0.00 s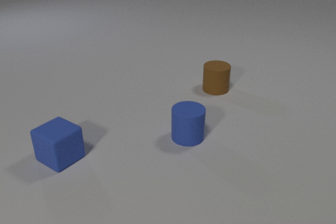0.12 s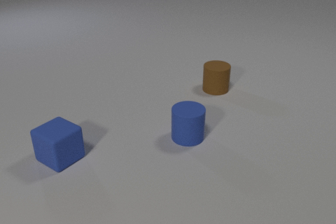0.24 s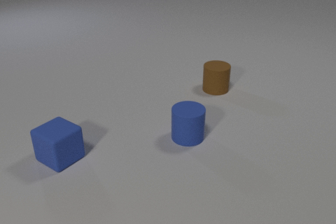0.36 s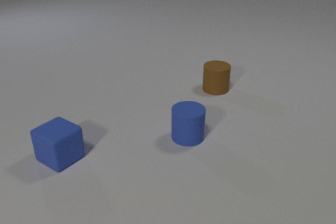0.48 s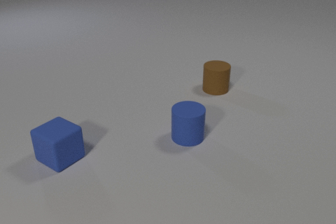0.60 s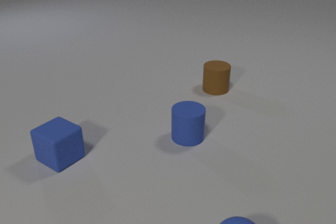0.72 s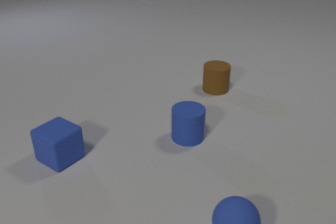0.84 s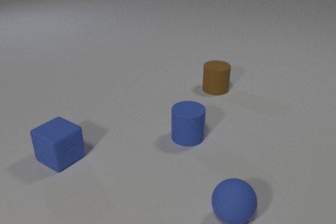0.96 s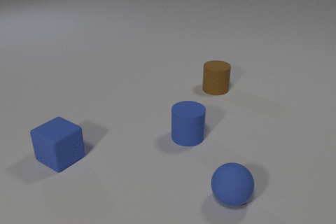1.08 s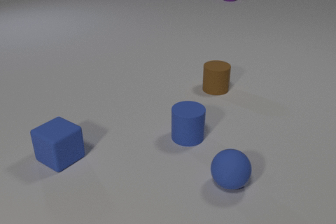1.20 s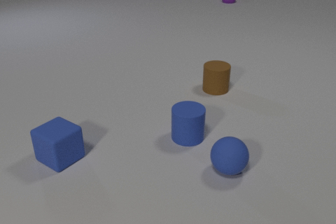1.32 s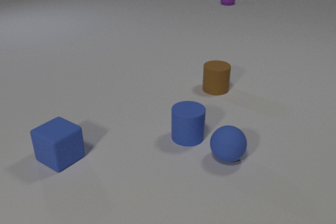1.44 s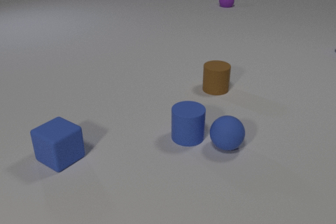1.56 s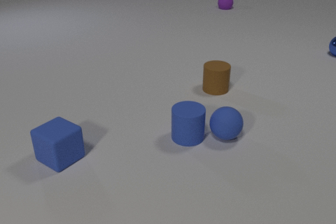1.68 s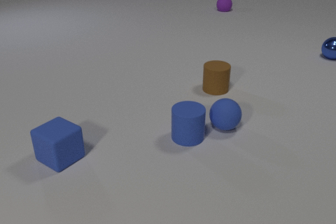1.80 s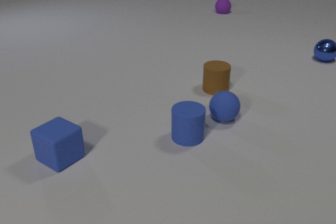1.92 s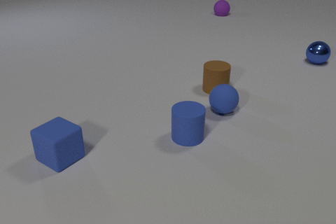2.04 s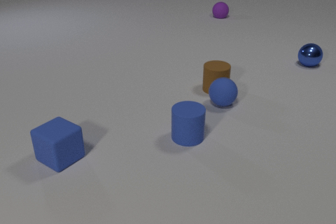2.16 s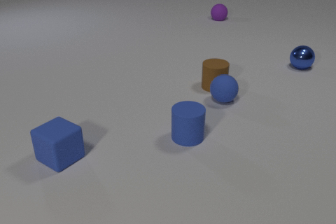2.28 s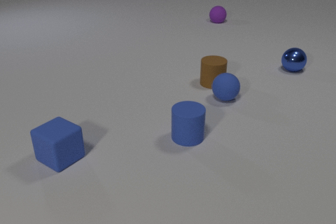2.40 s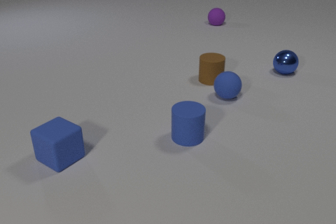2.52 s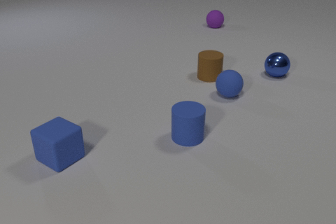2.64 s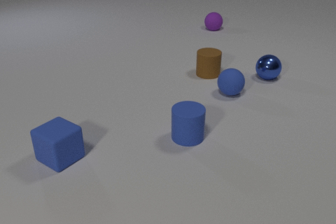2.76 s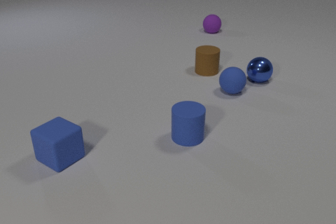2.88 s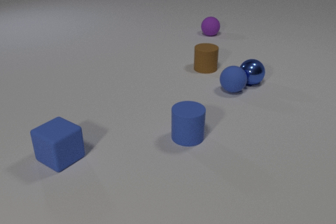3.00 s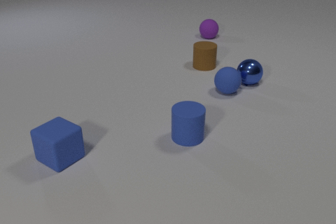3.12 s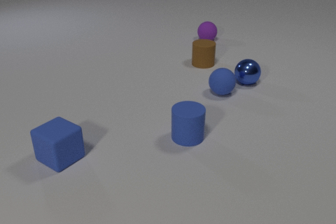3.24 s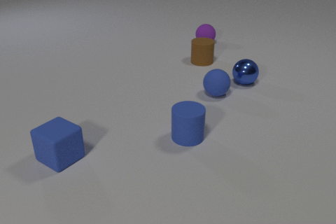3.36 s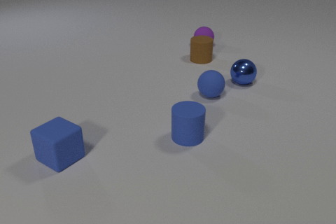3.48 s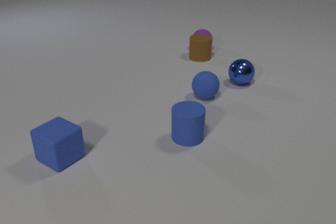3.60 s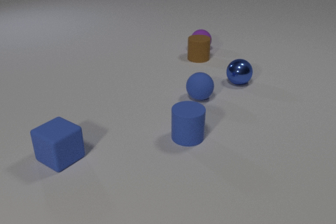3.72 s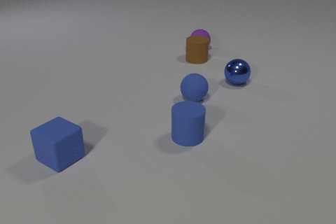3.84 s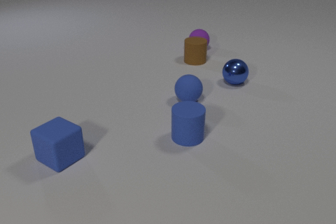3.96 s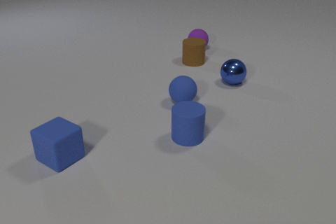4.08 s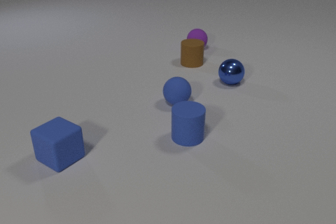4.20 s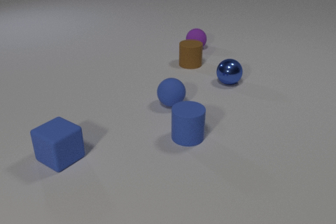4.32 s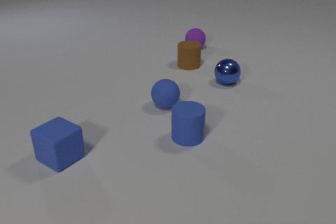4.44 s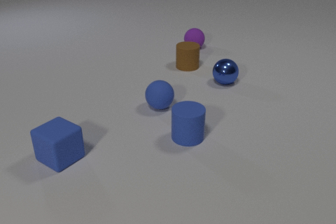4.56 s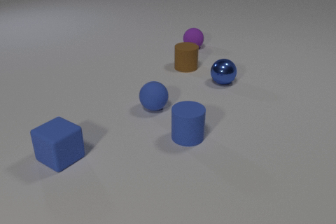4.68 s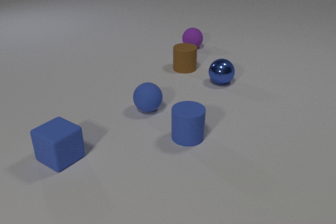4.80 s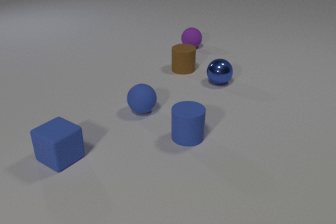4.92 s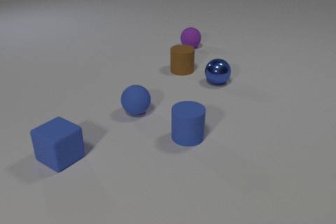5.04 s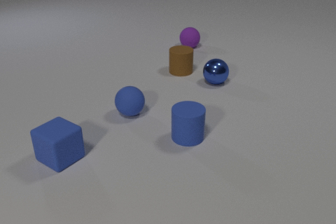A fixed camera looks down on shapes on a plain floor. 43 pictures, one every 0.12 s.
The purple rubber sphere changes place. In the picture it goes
toward the camera.
0.00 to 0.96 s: The blue rubber sphere comes in at the bottom edge, rolls away from the camera. The purple rubber sphere comes in at the top edge, rolls toward the camera.
0.96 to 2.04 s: The blue rubber sphere rolls away from the camera. The blue metal sphere comes in at the right edge, rolls toward the camera and to the left. The purple rubber sphere rolls toward the camera.
2.04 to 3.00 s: The blue rubber sphere rolls away from the camera. The brown rubber cylinder slides away from the camera. The blue metal sphere rolls toward the camera and to the left. The purple rubber sphere rolls toward the camera. The blue rubber sphere and the brown rubber cylinder collide. The blue rubber sphere and the blue metal sphere collide.
3.00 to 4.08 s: The blue rubber sphere rolls to the left and toward the camera. The brown rubber cylinder slides to the left and away from the camera. The blue metal sphere rolls to the left. The purple rubber sphere rolls toward the camera. The brown rubber cylinder and the purple rubber sphere collide.
4.08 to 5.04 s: The blue rubber sphere rolls to the left and toward the camera. The brown rubber cylinder slides toward the camera and to the left. The blue metal sphere rolls to the left. The purple rubber sphere rolls to the left and away from the camera.
What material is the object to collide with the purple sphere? rubber.
How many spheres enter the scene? 3.
What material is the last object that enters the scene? metal.
